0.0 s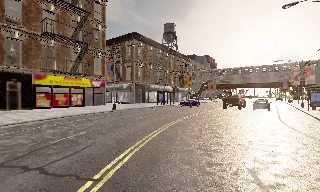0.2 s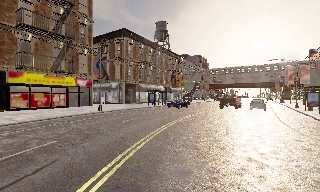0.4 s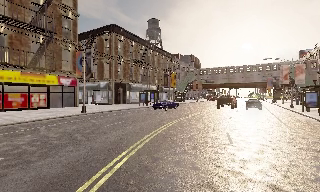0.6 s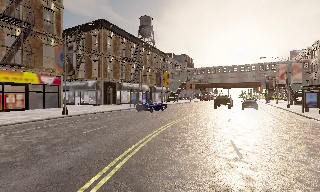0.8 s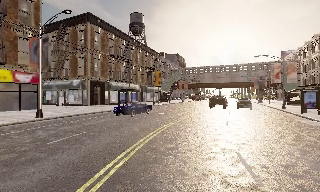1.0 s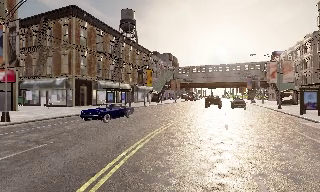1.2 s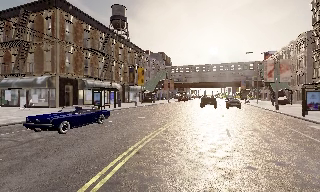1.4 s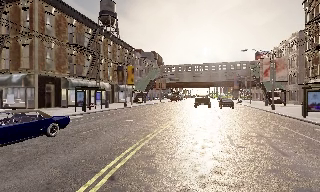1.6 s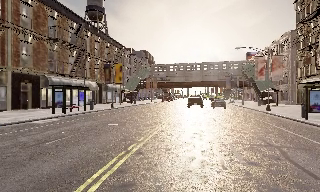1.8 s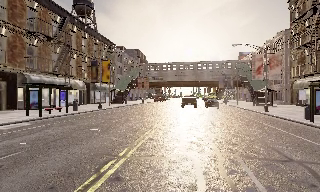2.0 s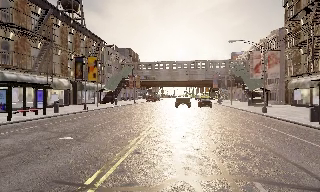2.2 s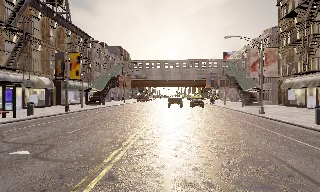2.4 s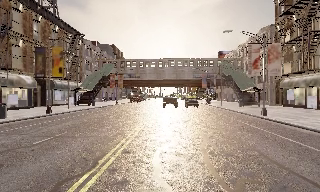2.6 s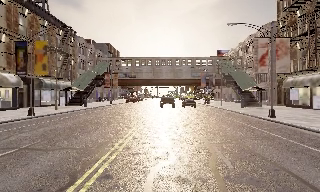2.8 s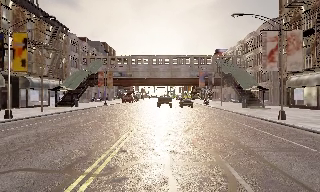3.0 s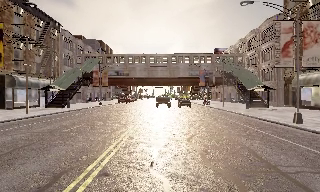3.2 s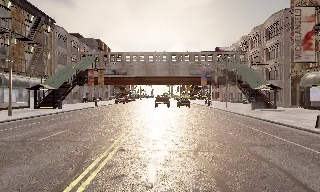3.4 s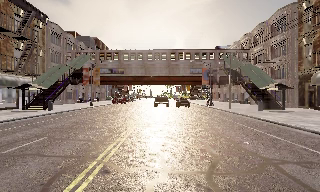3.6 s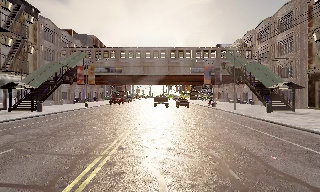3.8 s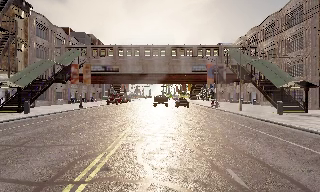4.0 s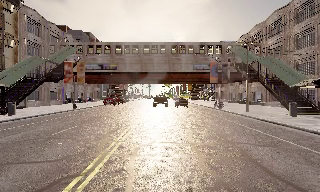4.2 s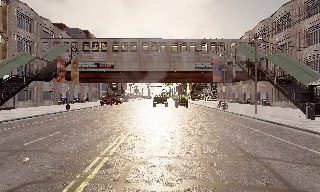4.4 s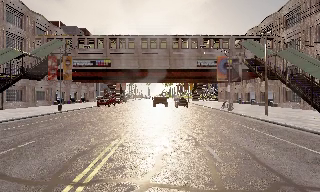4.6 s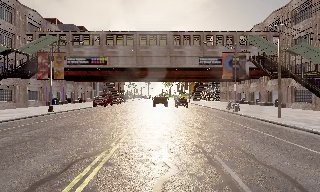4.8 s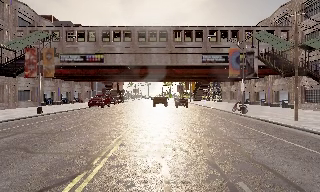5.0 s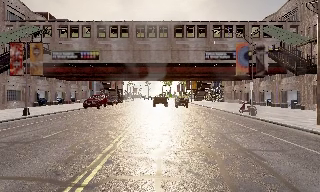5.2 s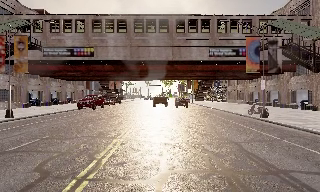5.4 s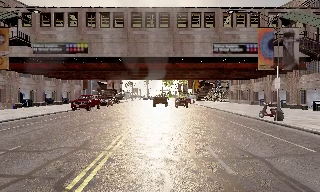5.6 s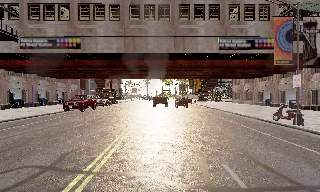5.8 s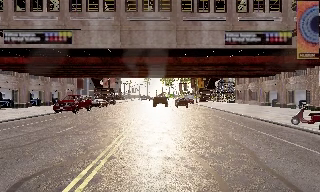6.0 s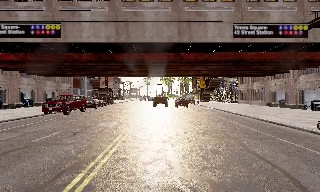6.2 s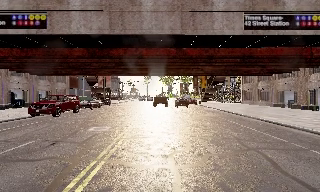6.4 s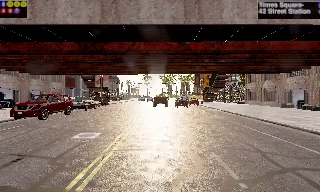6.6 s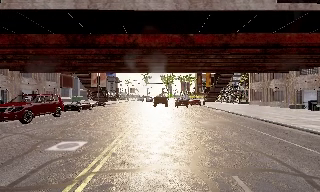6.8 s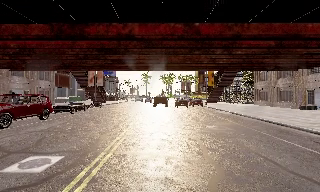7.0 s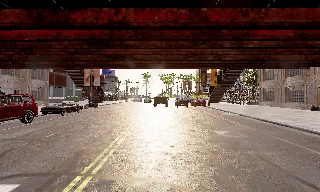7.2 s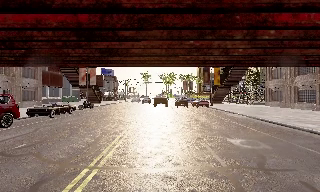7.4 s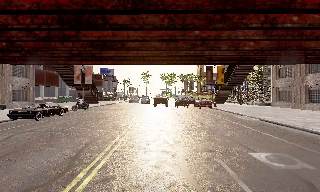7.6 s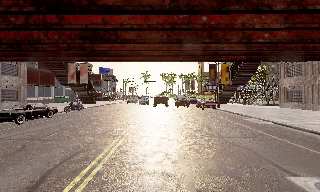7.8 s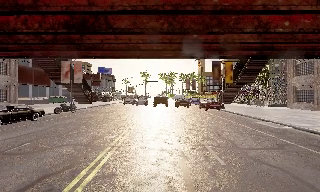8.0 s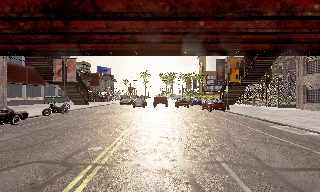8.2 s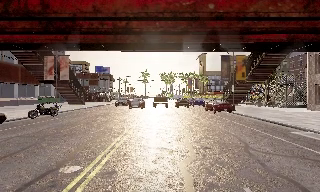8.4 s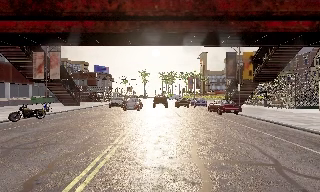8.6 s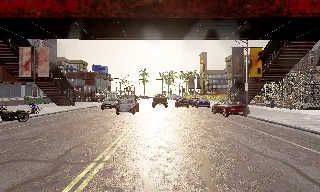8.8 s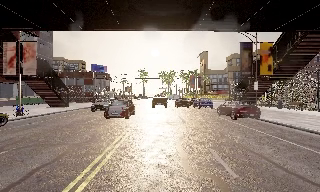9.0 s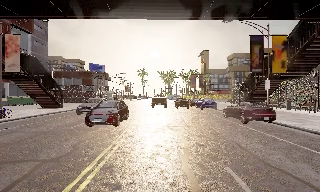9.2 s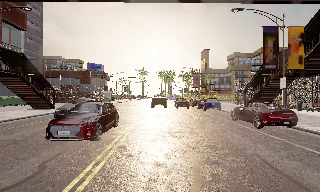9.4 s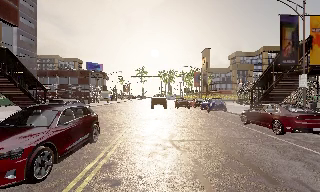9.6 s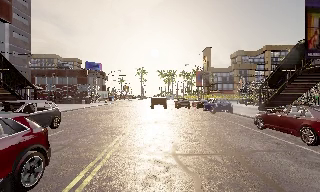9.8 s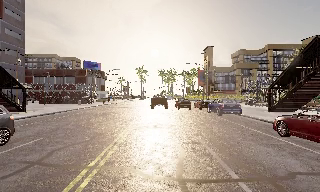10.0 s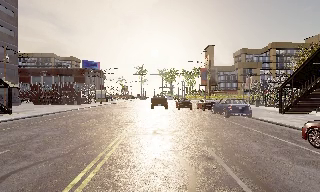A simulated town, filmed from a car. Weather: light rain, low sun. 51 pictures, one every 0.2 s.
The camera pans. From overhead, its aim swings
clockwise.
The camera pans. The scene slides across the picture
to the left.
0.0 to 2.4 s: The camera swings to its right by about 30 degrees, and the scene slides to the left. It travels forward, about 19 m.
2.4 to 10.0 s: The camera travels forward, about 60 m, so what stands in front looms larger.
The film runs forward here.
